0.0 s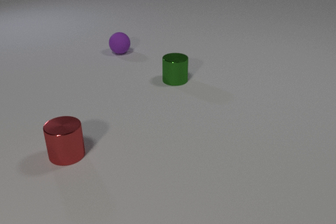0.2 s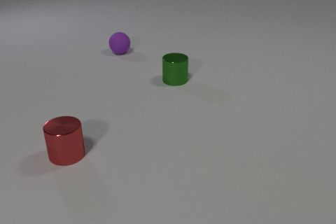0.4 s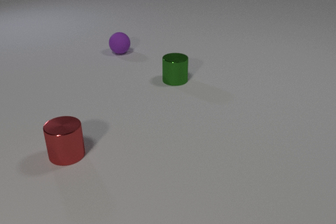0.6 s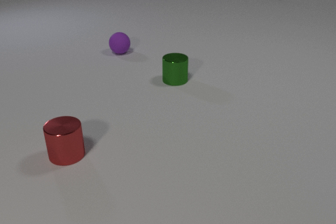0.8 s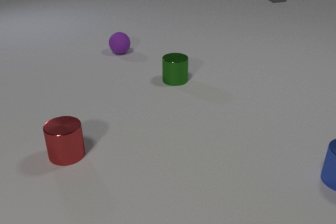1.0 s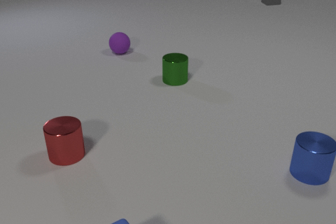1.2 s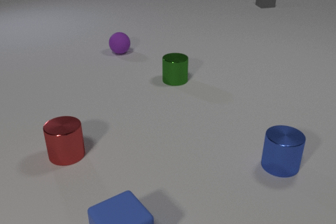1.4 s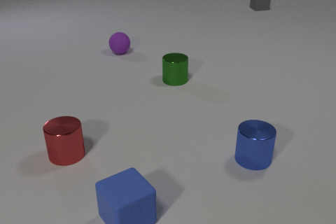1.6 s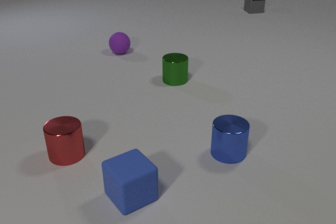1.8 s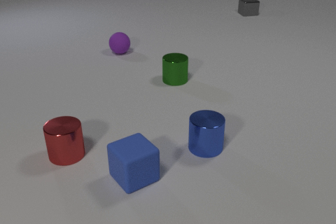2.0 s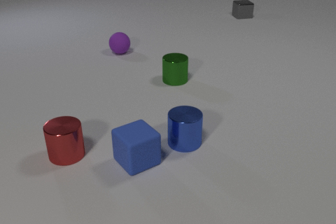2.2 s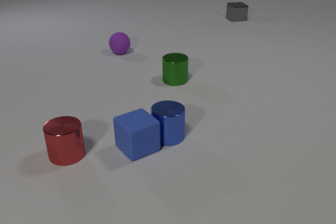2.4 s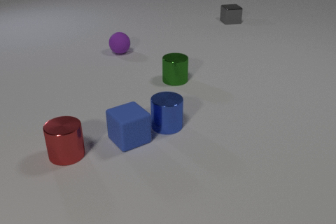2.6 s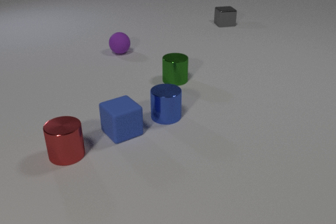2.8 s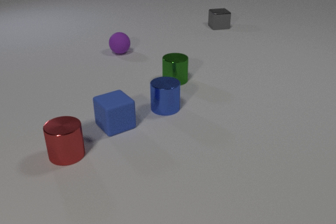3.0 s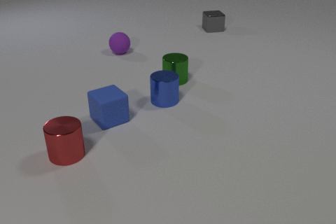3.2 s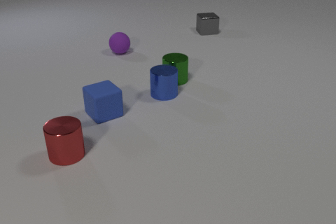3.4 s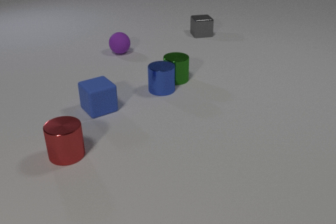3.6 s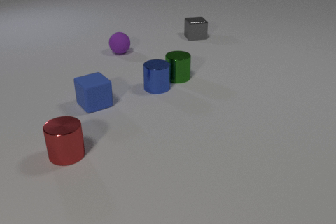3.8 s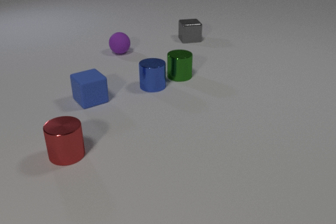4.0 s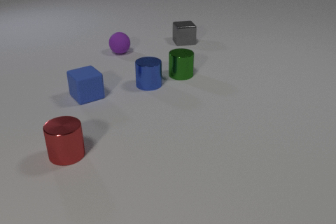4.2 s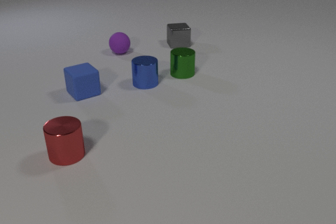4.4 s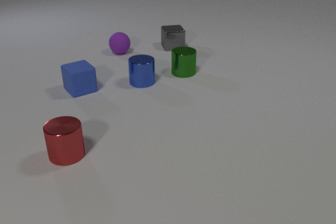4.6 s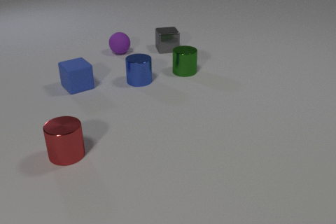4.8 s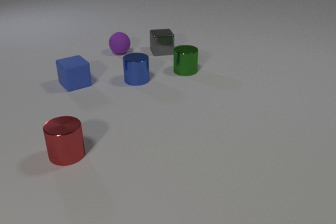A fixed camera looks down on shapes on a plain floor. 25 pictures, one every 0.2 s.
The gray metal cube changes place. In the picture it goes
toward the camera.
The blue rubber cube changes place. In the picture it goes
away from the camera.
0.0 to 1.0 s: The blue metal cylinder comes in at the right edge, slides to the left. The gray metal cube comes in at the top edge, slides toward the camera and to the left.
1.0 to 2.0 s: The blue metal cylinder slides to the left. The blue rubber cube slides away from the camera. The gray metal cube slides toward the camera and to the left.
2.0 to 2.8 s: The blue metal cylinder slides away from the camera. The blue rubber cube slides away from the camera. The gray metal cube slides toward the camera and to the left. The blue metal cylinder and the blue rubber cube collide.
2.8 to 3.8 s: The blue metal cylinder slides away from the camera. The blue rubber cube slides away from the camera and to the left. The green metal cylinder slides away from the camera. The gray metal cube slides toward the camera and to the left. The blue metal cylinder and the green metal cylinder collide.
3.8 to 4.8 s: The blue metal cylinder slides to the left and away from the camera. The blue rubber cube slides away from the camera. The green metal cylinder slides away from the camera and to the right. The gray metal cube slides toward the camera and to the left.
Are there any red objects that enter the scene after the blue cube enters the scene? no.
What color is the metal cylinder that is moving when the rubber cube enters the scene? blue.
What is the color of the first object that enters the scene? gray.
